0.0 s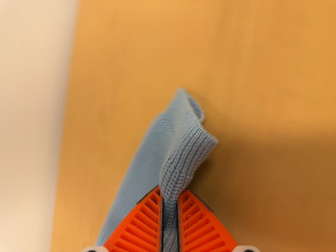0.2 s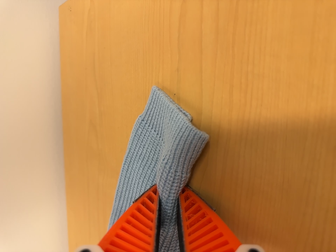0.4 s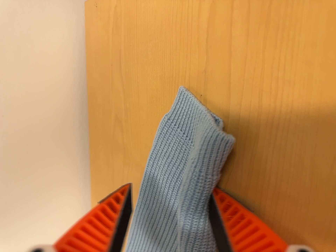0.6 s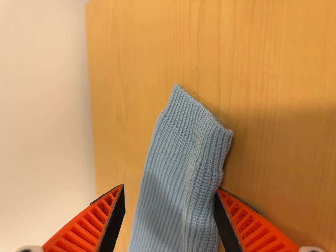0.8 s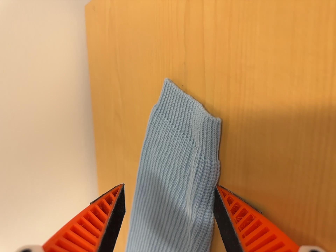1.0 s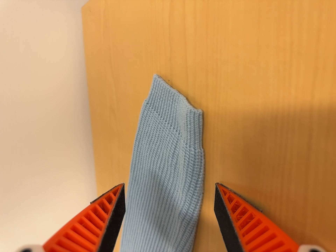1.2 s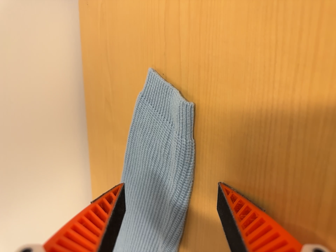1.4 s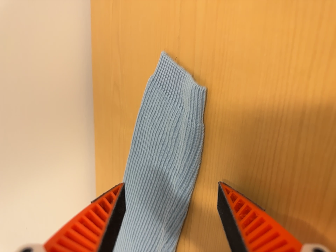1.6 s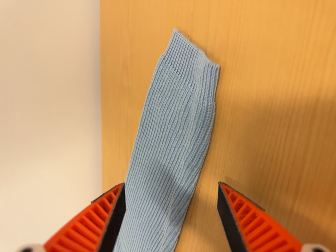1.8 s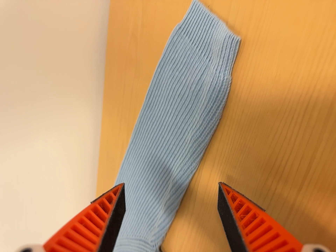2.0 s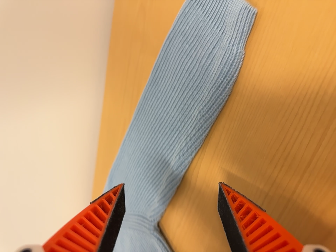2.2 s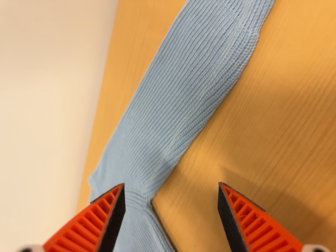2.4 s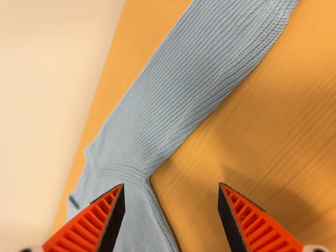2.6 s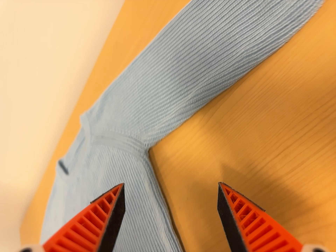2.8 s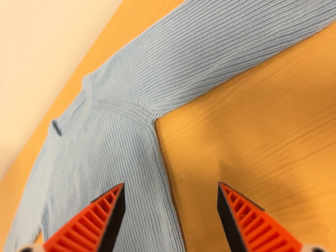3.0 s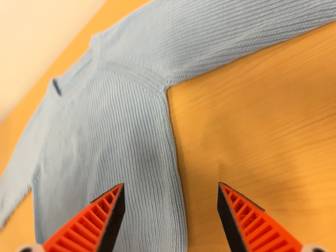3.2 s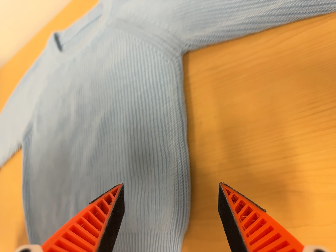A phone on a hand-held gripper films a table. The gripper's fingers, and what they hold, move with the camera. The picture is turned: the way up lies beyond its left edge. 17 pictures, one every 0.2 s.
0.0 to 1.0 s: The camera pans to its left by about 10 degrees. It travels to its right, about 8 cm. It rolls about its line of sight by about 10 degrees, and the scene rotates counterclockwise.
1.0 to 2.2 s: The camera travels toward the bottom of its view and to its left, about 8 cm, so close, fixed things drift upward. Its aim tips toward the bottom of its view by about 15 degrees, and the scene shifts upward. It rolls about its line of sight by about 20 degrees, and the scene rotates clockwise.
2.2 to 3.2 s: The camera pans to its right by about 10 degrees. It travels to its left, toward the bottom of its view and forward, about 16 cm. Its aim tips toward the bottom of its view by about 20 degrees, and the scene shifts upward. It rolls about its line of sight by about 35 degrees, and the scene rotates clockwise.
The film runs backward here.
